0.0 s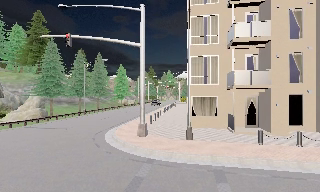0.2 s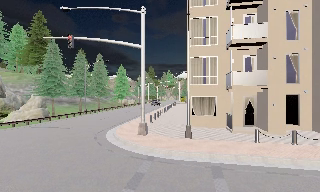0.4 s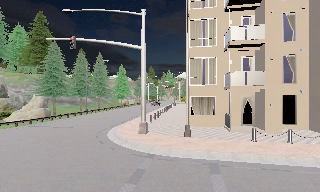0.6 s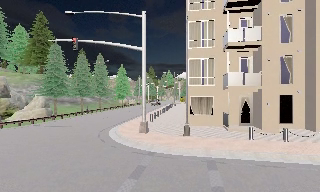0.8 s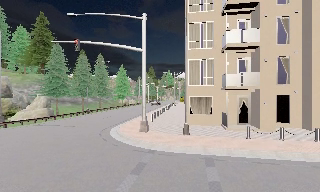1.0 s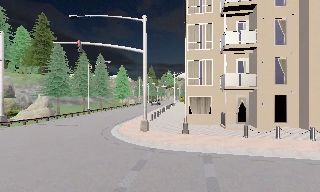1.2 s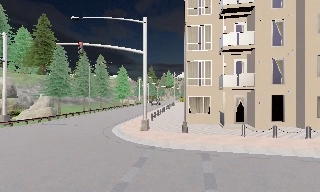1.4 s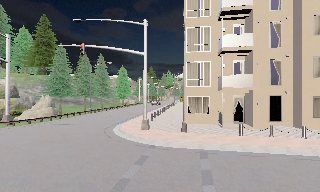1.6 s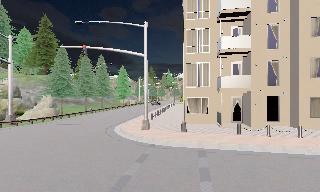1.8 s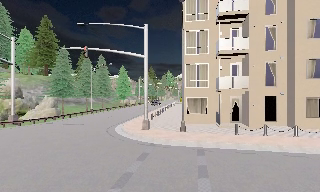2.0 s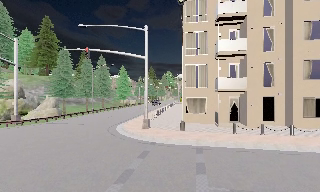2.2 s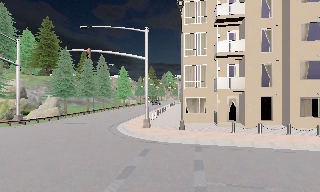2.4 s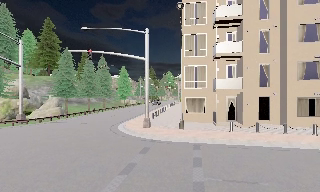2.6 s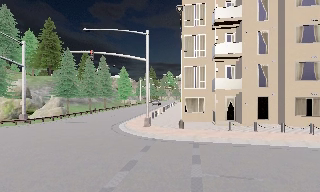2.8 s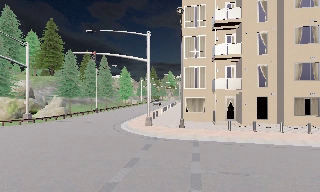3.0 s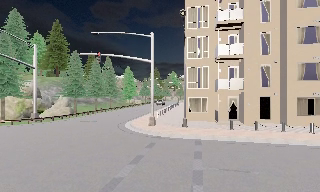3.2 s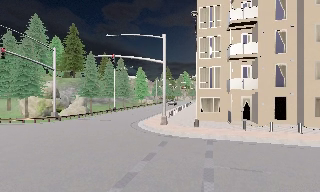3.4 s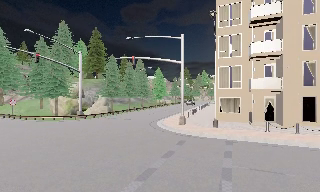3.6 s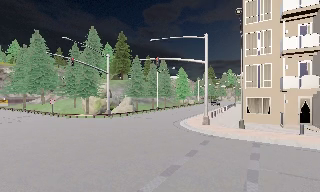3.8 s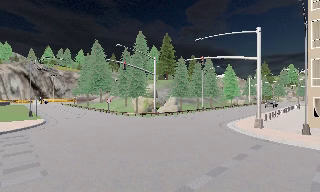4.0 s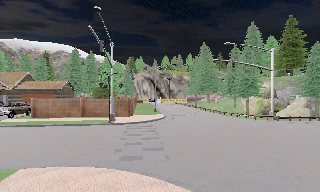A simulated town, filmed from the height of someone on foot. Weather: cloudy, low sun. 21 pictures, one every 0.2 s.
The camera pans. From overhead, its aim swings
counterclockwise.
The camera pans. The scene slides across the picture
to the right.
0.0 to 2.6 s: The camera travels backward, about 3.5 m, so what stands in front gets smaller.
2.6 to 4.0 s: The scene slides to the right, as the camera pans about 75 degrees to its left. It travels backward, about 2 m.
The film runs backward here.
